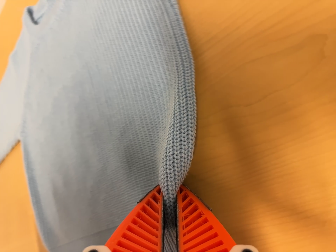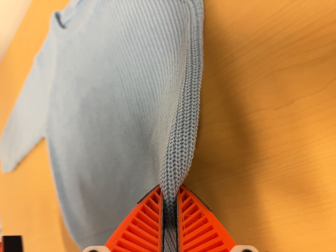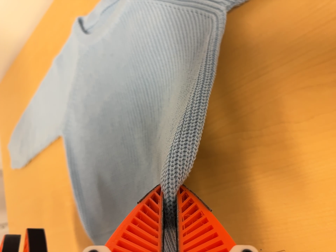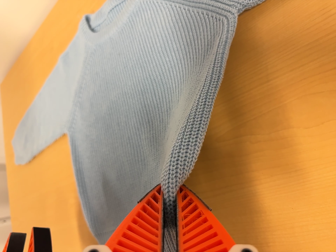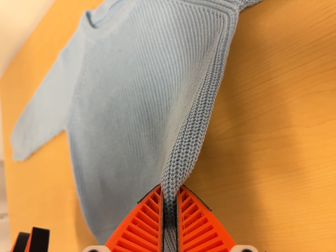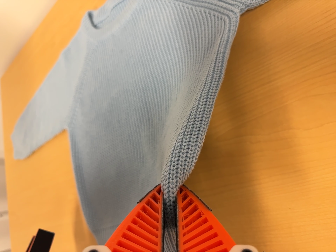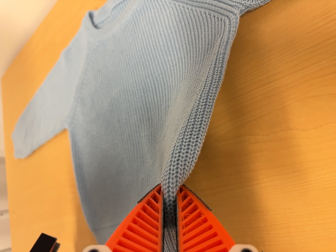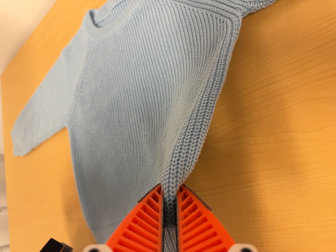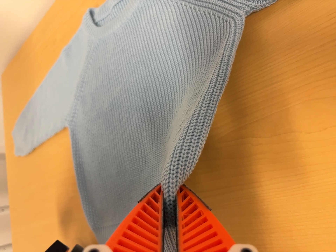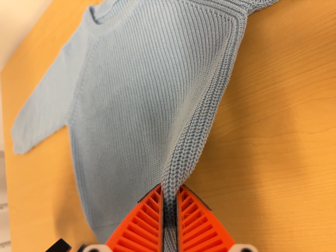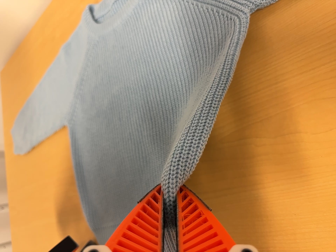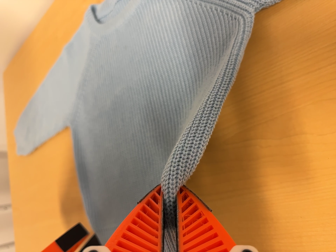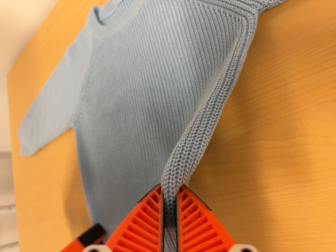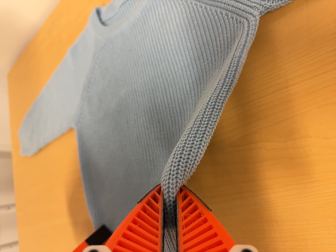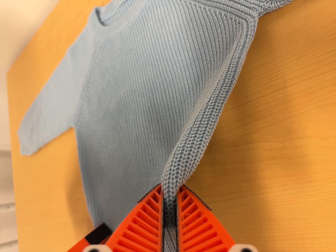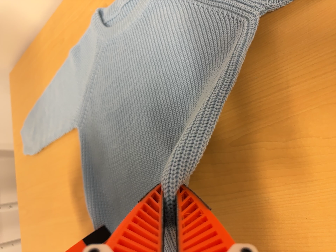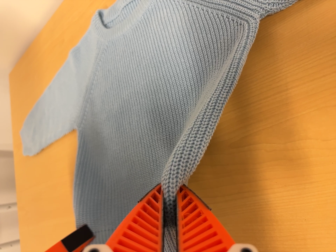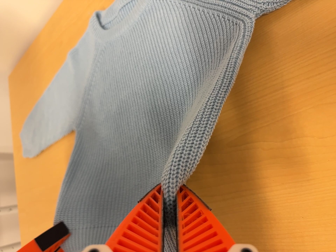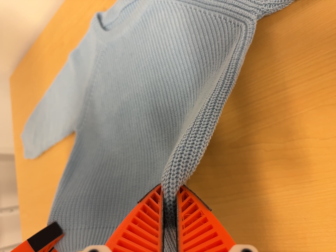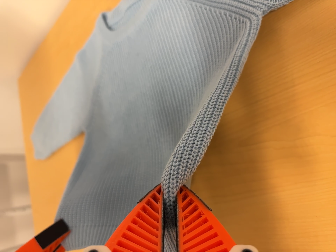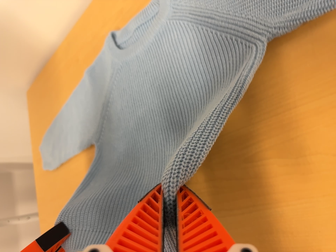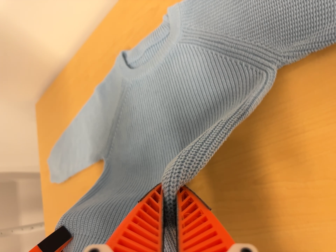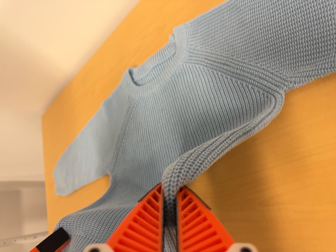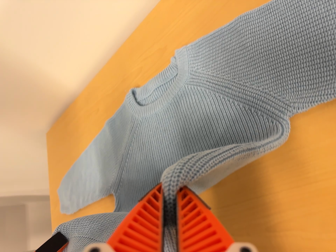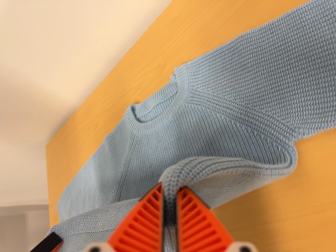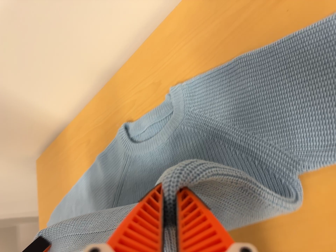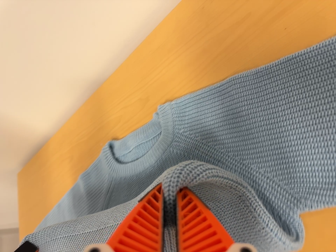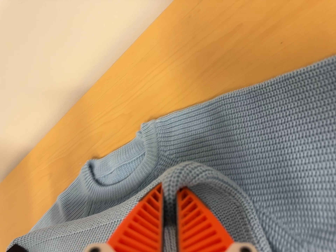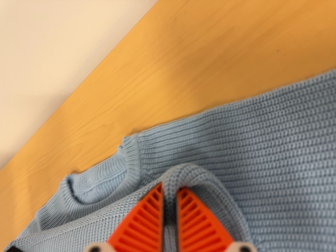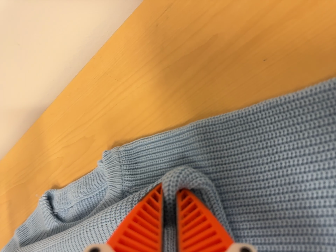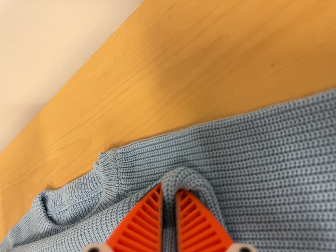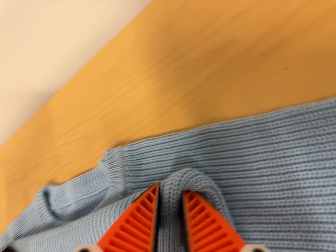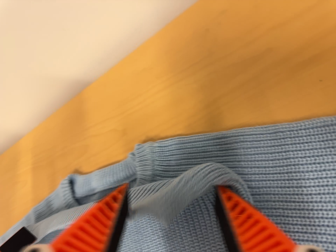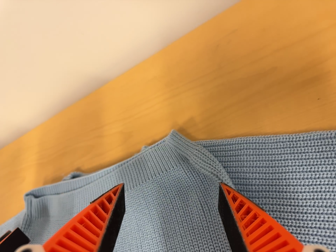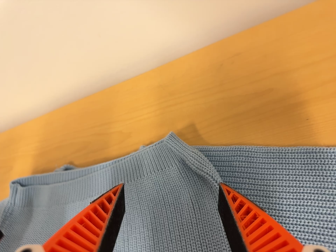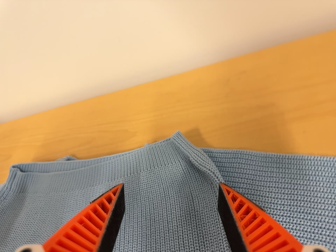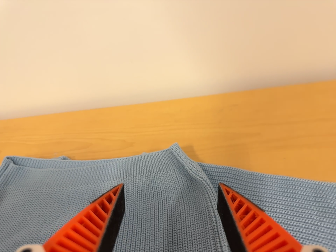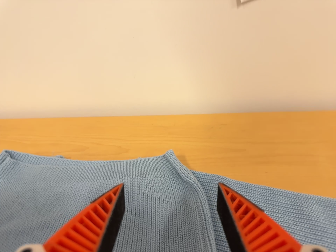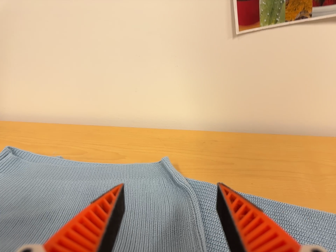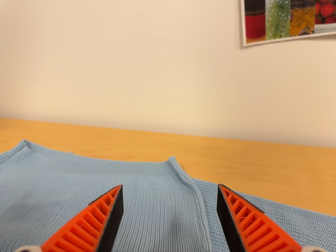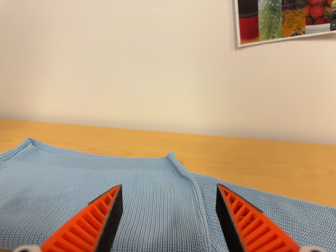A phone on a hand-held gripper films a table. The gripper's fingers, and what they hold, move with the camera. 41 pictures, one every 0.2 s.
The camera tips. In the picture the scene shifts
downward.
0.0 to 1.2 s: The camera travels to its left and backward, about 10 cm, so close, fixed things drift to the right.
1.2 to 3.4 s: The camera shifts only a little, or ends up much as it began.
3.4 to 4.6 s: The camera travels toward the top of its view, about 8 cm, so close, fixed things drift downward.
4.6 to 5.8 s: The camera travels forward and toward the top of its view, about 20 cm, so what stands in front looms larger.
5.8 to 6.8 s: The camera travels to its left and backward, about 10 cm. Its aim tips toward the top of its view by about 10 degrees. It rolls about its line of sight by about 20 degrees, and the scene rotates clockwise.
6.8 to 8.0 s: The camera pans to its right by about 15 degrees. It travels backward, toward the bottom of its view and to its left, about 26 cm. Its aim tips toward the top of its view by about 30 degrees. It rolls about its line of sight by about 25 degrees, and the scene rotates clockwise.
The film runs forward here.
